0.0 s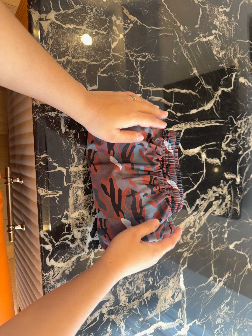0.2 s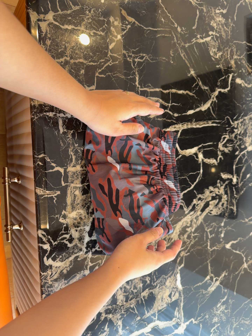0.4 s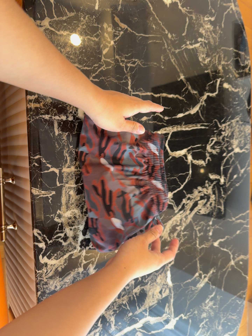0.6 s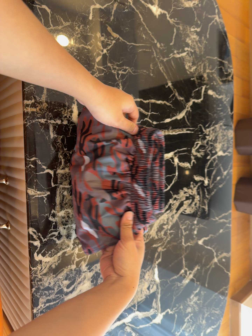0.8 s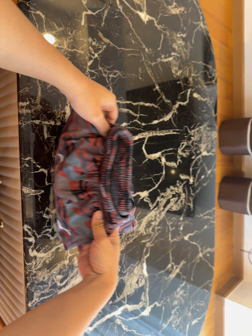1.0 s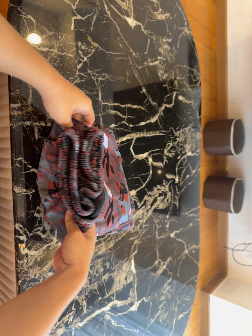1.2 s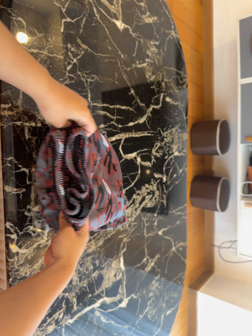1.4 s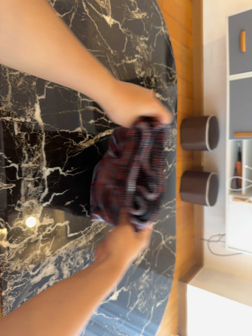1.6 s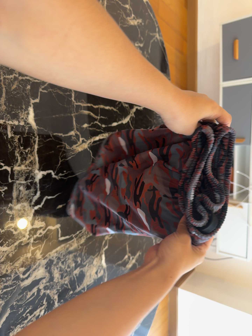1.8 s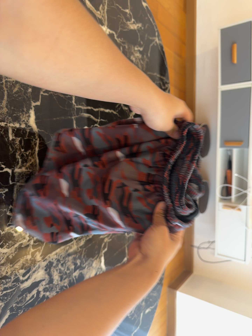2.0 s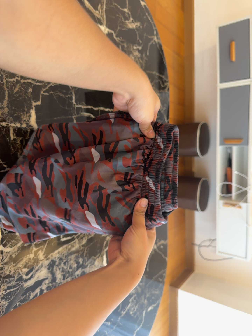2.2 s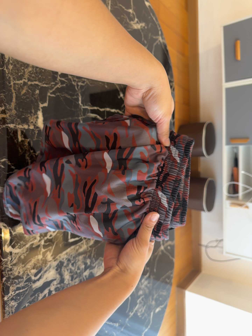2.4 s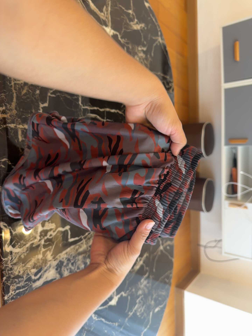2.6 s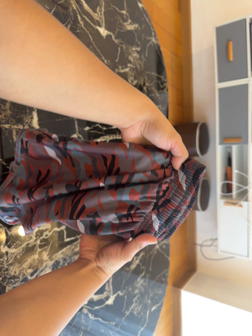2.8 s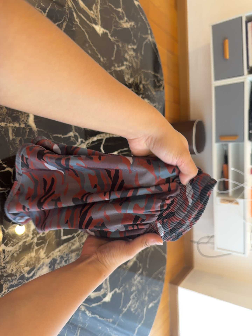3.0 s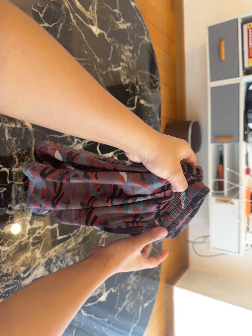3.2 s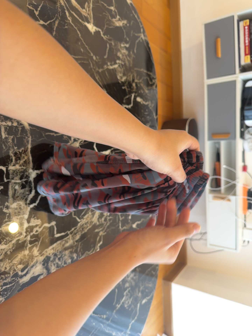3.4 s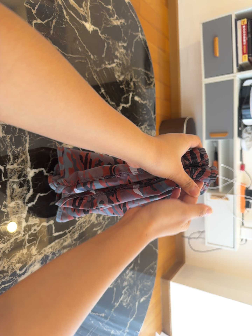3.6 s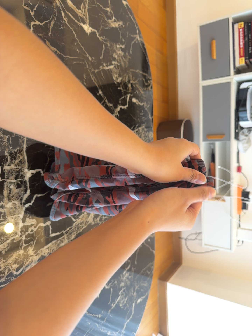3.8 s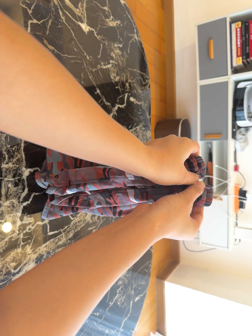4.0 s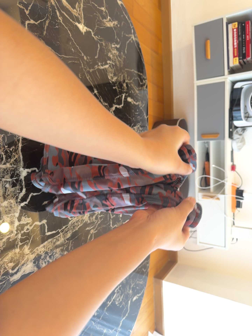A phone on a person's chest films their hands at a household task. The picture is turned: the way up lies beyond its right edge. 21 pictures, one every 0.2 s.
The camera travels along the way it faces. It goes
backward.
0.0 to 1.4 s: The camera swings to its right by about 15 degrees, and the scene slides to the left. It travels backward, about 12 cm, so what stands in front gets smaller.
1.4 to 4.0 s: The camera shifts only a little, or ends up much as it began.
The film runs backward here.
